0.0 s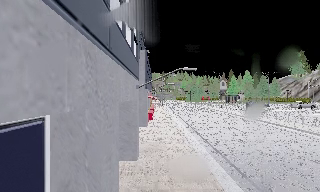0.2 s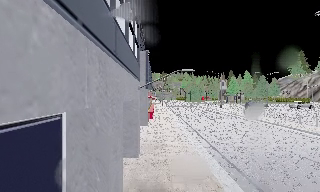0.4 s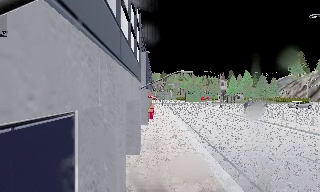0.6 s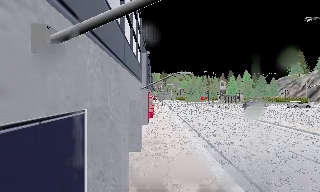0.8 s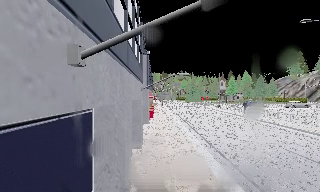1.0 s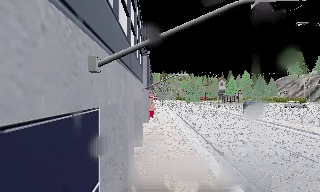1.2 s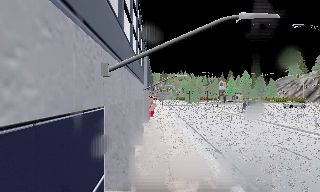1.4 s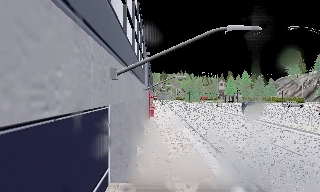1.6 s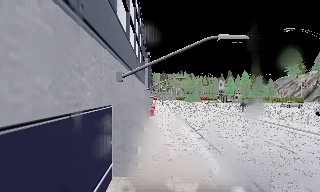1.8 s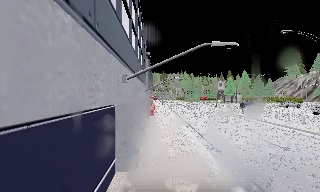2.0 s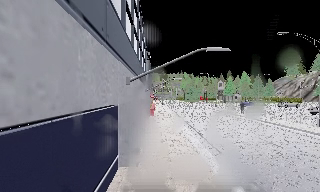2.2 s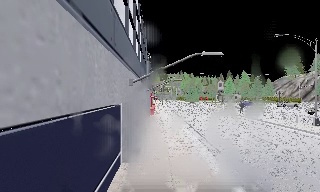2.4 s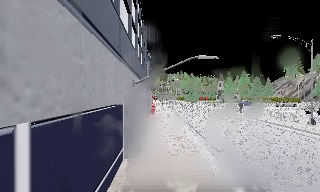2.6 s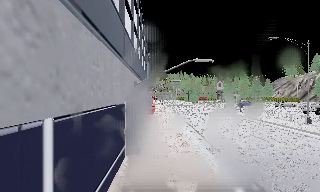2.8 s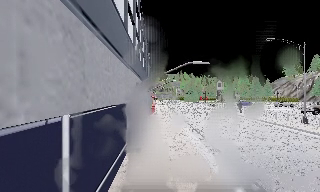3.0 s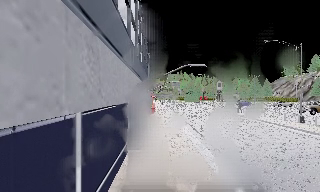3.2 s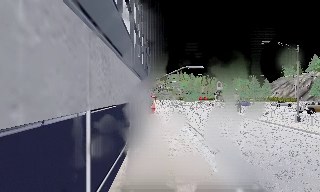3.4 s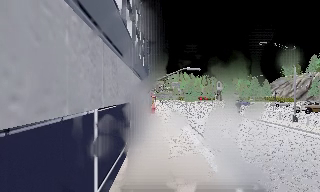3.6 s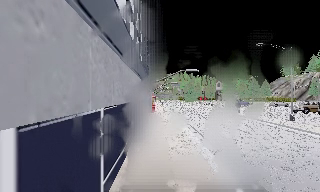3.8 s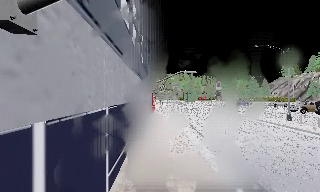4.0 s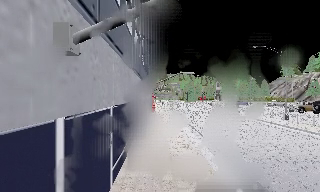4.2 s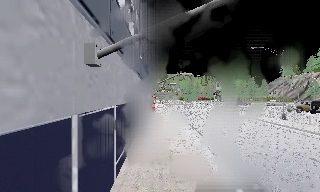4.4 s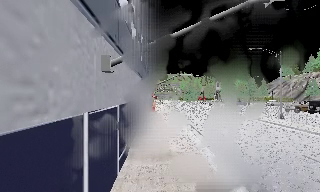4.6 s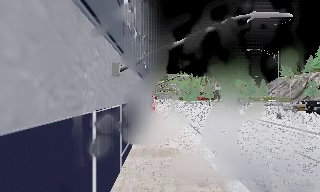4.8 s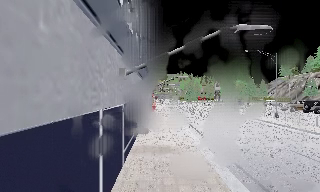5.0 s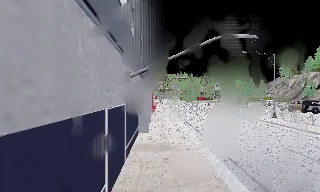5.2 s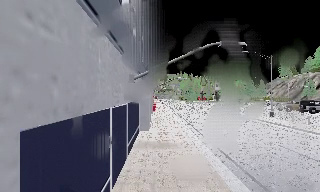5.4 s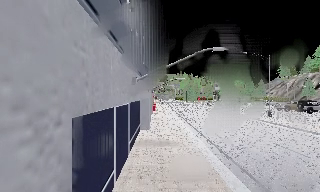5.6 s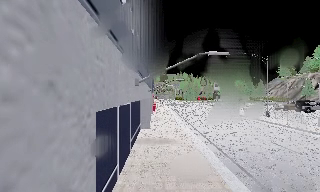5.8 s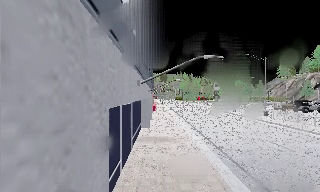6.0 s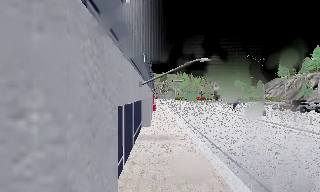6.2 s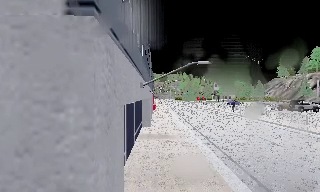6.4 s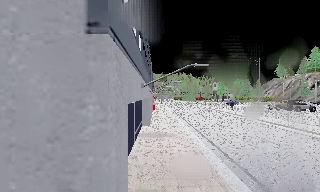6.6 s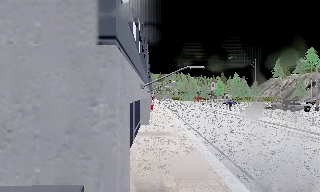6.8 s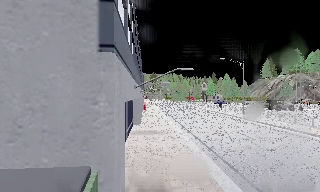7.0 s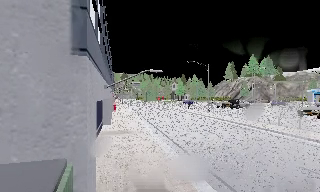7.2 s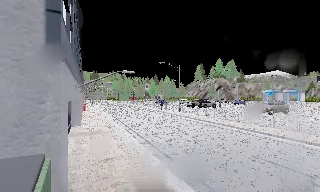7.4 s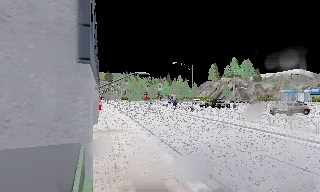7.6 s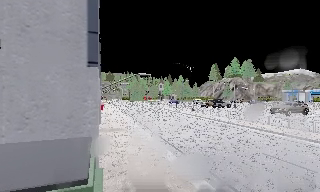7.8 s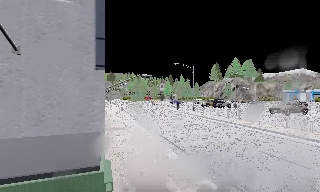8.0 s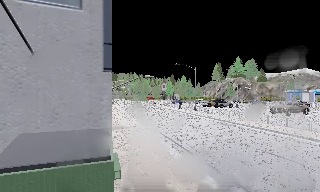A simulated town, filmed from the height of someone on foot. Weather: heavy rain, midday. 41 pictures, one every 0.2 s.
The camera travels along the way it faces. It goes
backward.
0.0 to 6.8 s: The camera travels backward, about 12 m, so what stands in front gets smaller.
6.8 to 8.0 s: The scene slides to the left, as the camera pans about 15 degrees to its right. It travels backward, about 2 m, so what stands in front gets smaller.
The film runs backward here.
